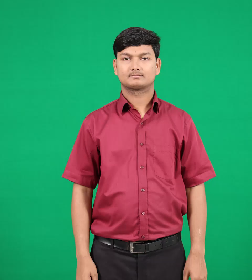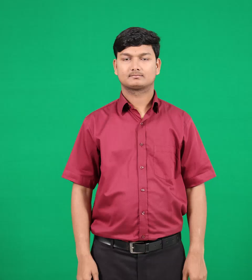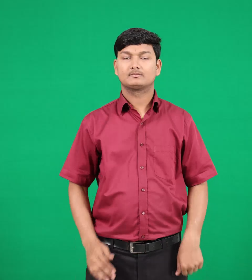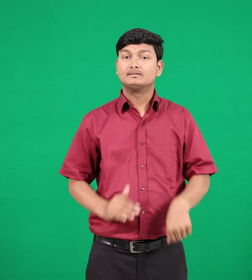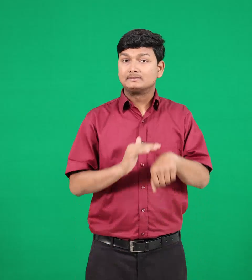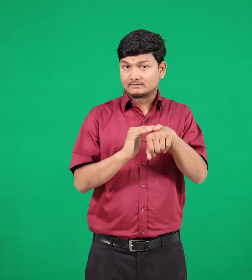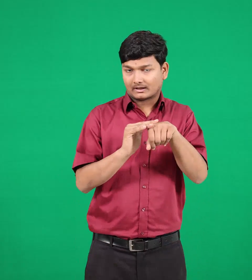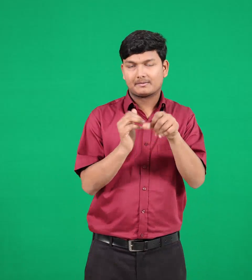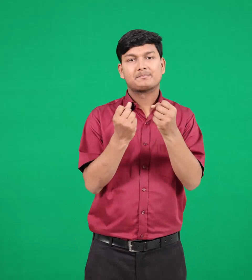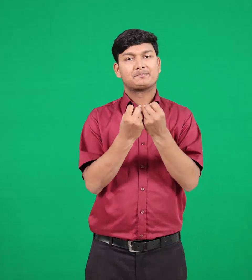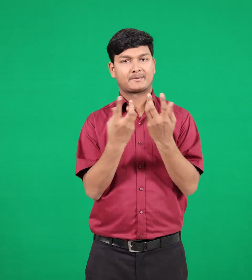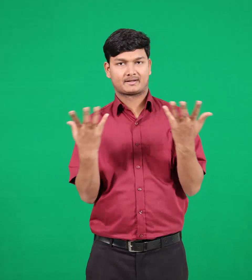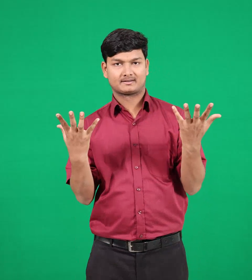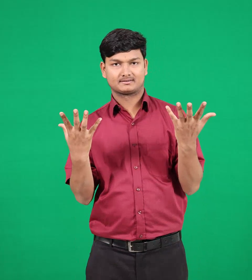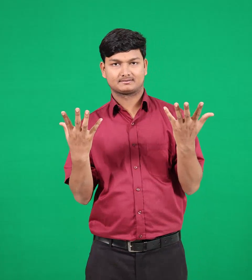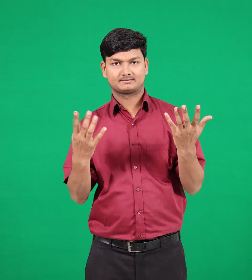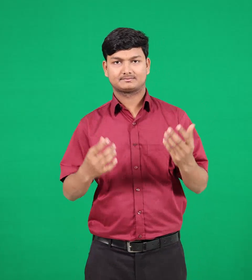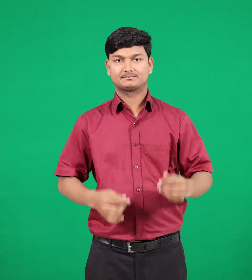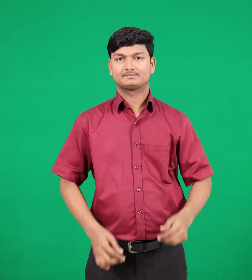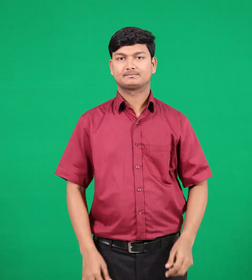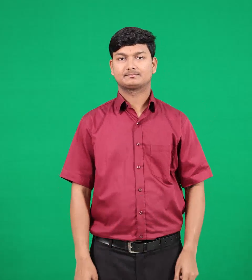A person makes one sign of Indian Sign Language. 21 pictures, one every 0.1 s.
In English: servants
